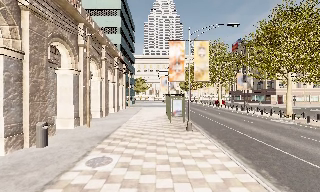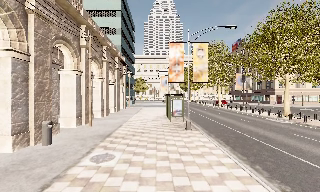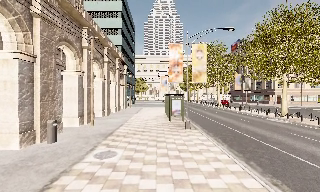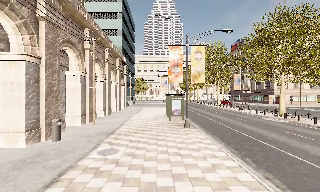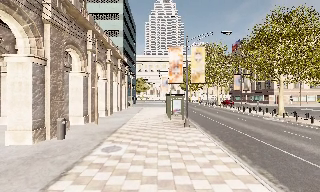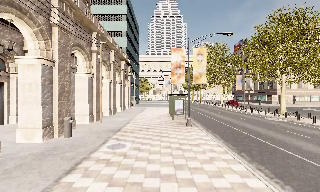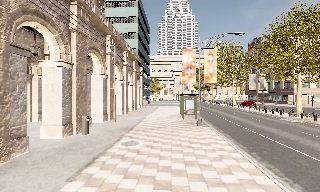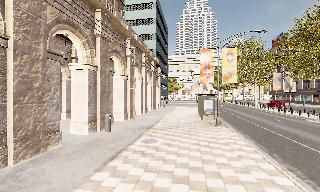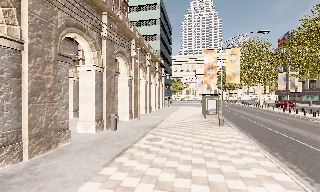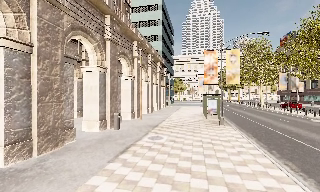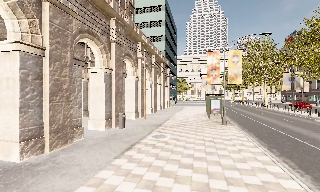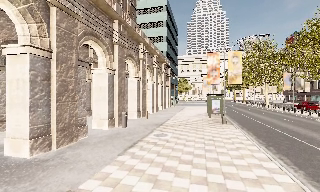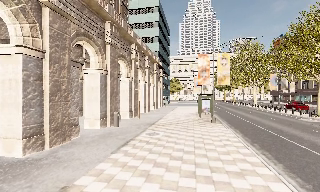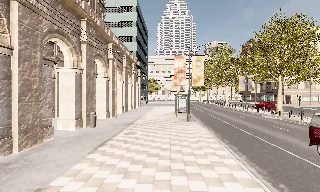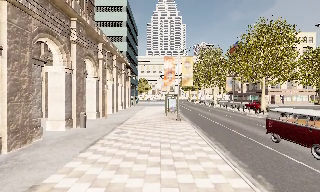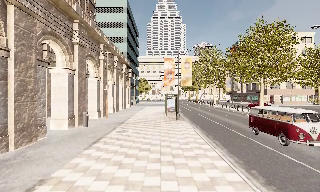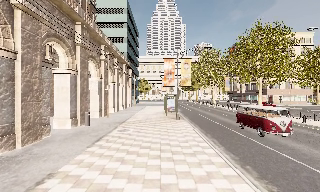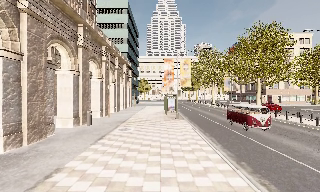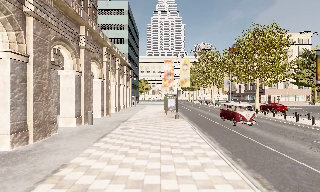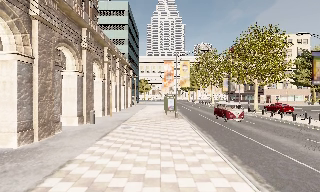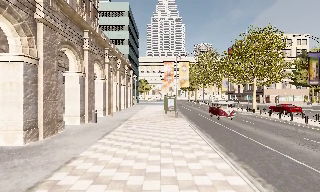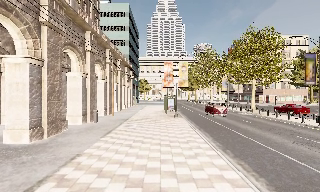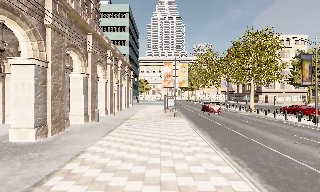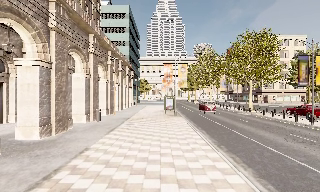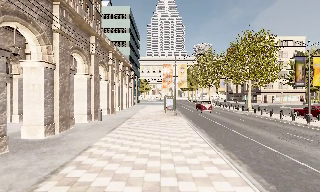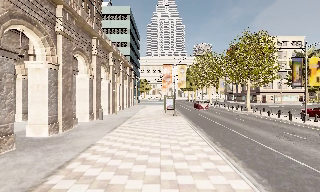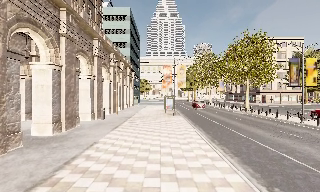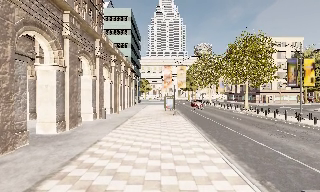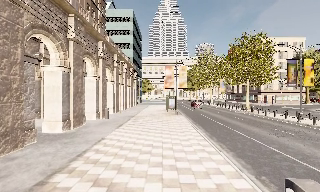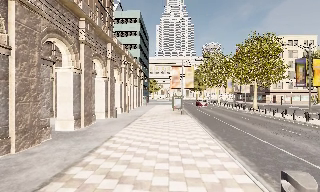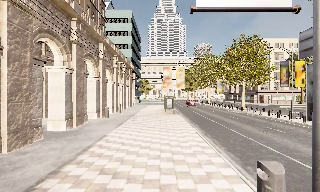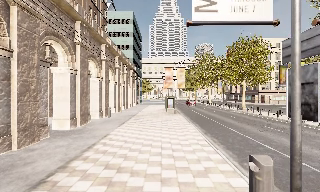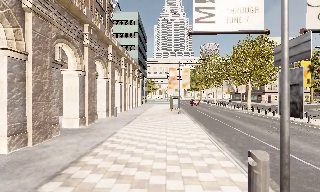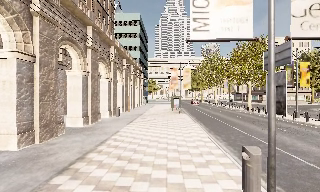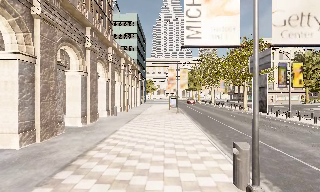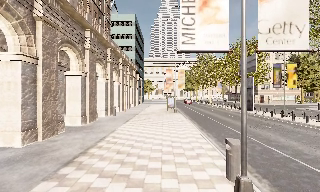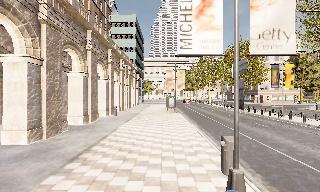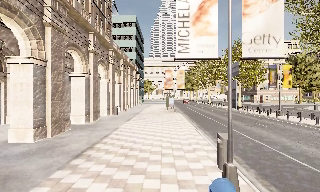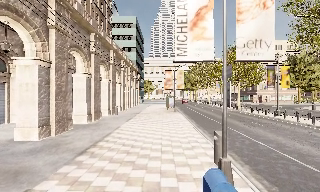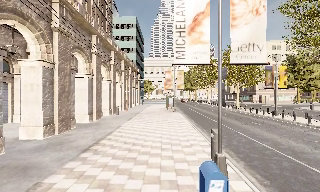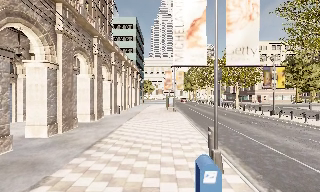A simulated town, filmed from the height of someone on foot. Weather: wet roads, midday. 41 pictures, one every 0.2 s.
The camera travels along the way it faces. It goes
backward.
0.0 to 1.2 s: The camera travels backward, about 2 m, so what stands in front gets smaller.
1.2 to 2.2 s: The camera swings to its left by about 10 degrees, and the scene slides to the right. It travels backward, about 1.5 m, so what stands in front gets smaller.
2.2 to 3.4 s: The scene slides to the left, as the camera pans about 15 degrees to its right. It travels backward, about 2 m, so what stands in front gets smaller.
3.4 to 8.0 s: The camera travels backward, about 8 m, so what stands in front gets smaller.
The film runs backward here.
